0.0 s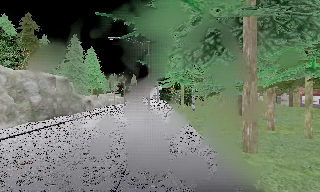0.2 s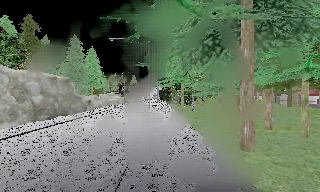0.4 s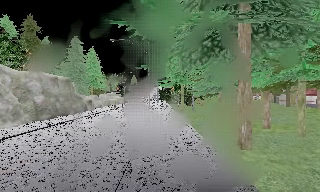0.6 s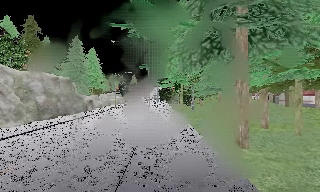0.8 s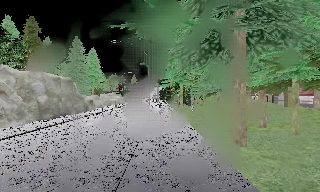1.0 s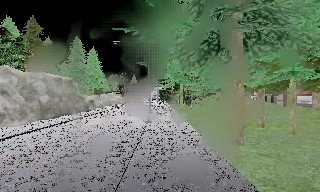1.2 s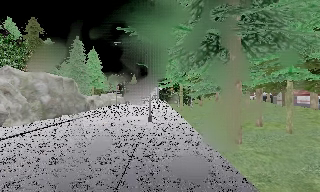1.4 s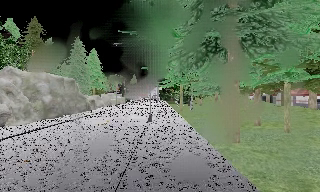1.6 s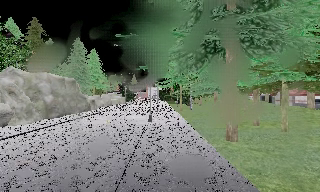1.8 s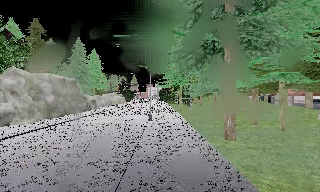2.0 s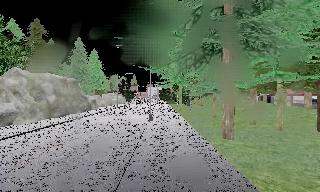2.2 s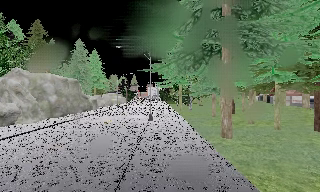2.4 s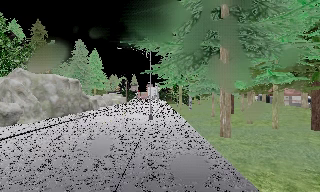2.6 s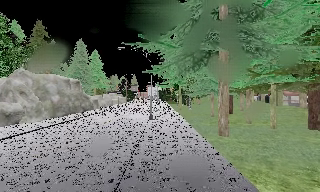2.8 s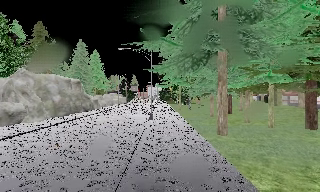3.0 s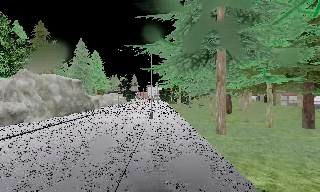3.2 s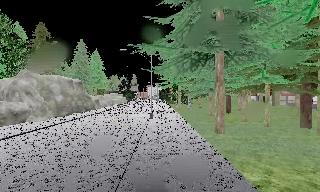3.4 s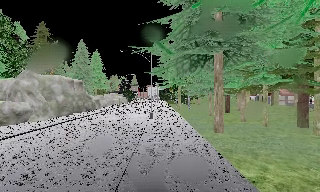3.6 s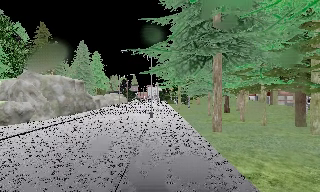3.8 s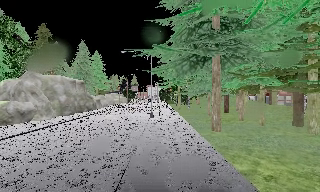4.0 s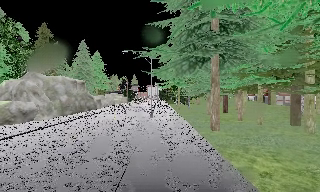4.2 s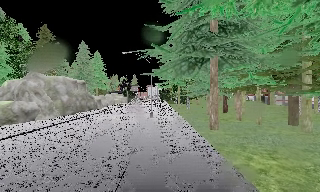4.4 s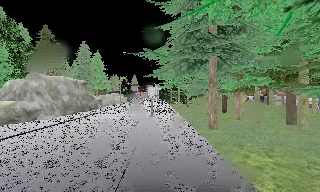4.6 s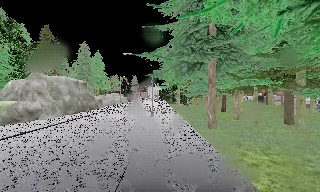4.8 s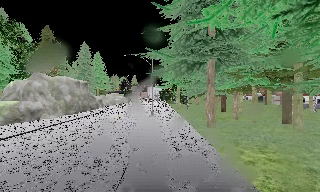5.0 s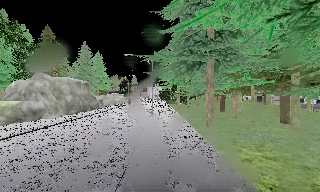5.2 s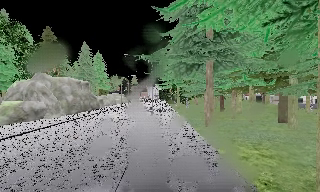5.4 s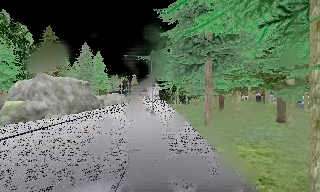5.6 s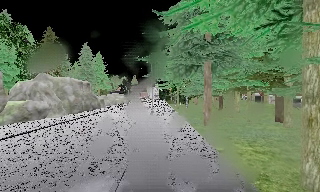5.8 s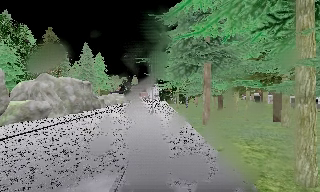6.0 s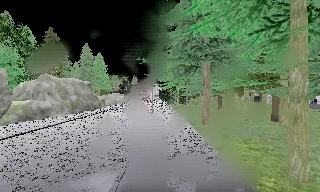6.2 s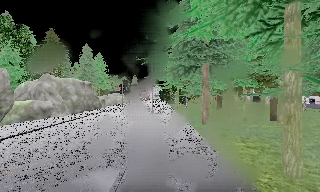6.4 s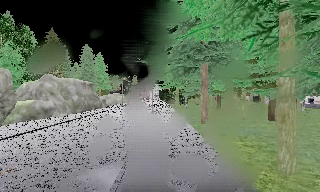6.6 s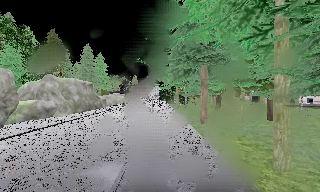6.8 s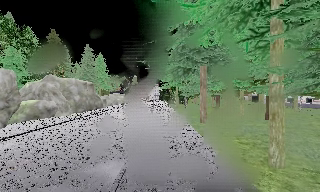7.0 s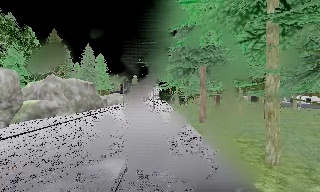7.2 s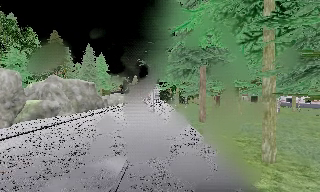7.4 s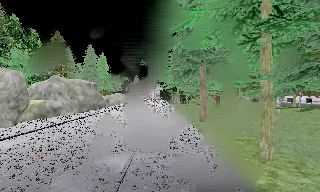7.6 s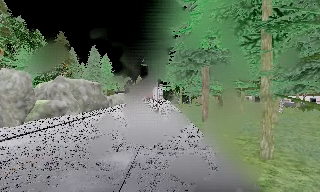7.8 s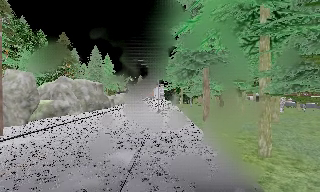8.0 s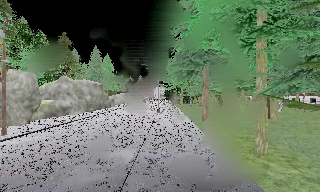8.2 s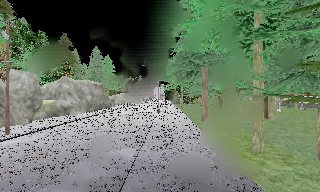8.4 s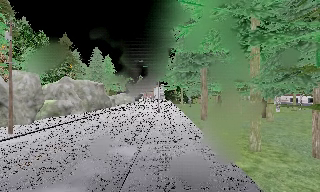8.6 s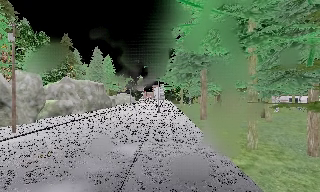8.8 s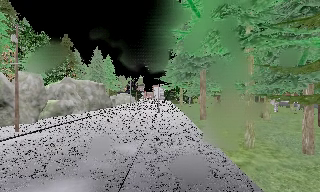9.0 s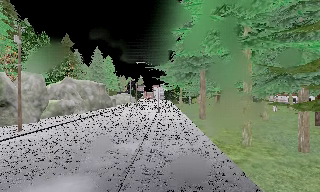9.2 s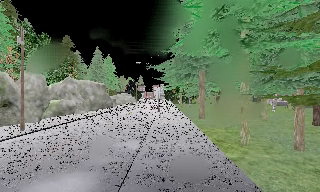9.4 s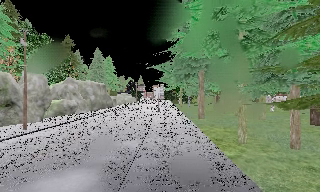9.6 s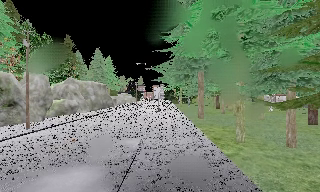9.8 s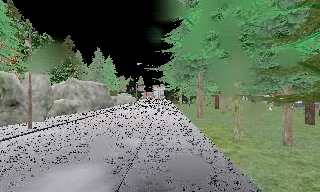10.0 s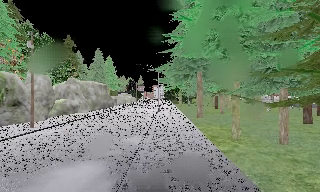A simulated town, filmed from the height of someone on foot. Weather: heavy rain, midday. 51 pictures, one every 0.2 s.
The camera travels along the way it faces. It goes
backward.
0.0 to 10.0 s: The camera travels backward, about 12 m, so what stands in front gets smaller.
The film runs backward here.
